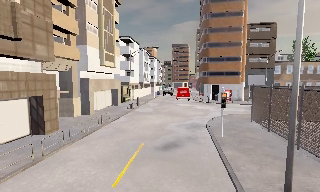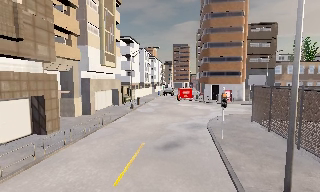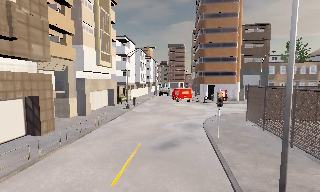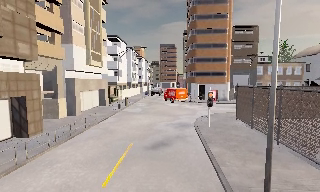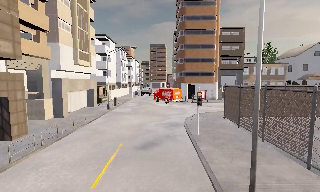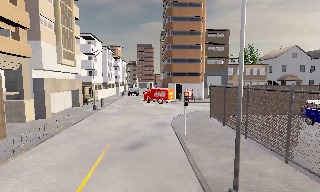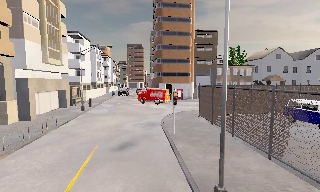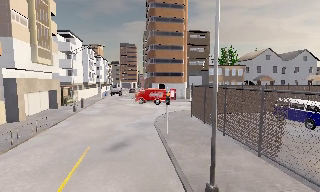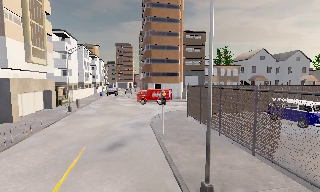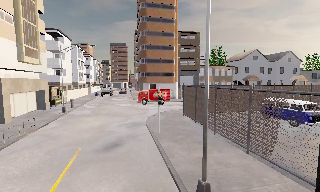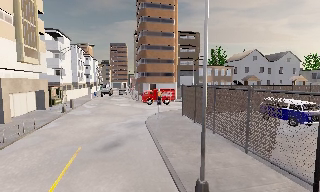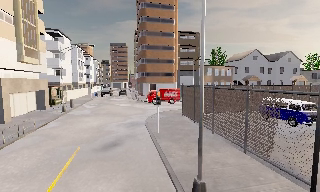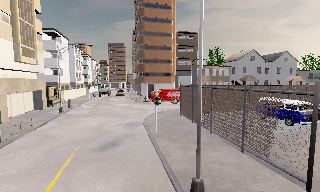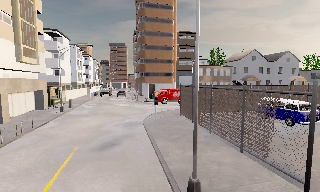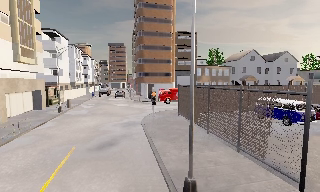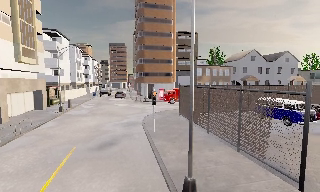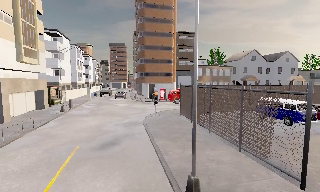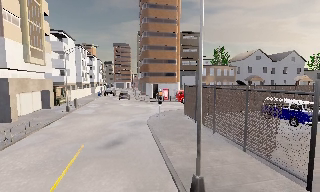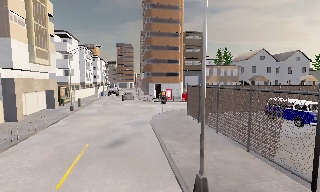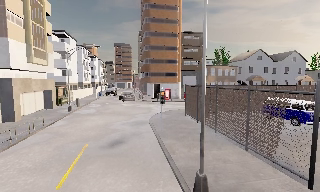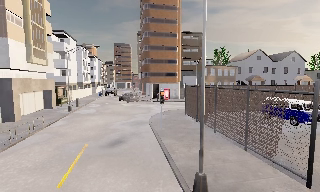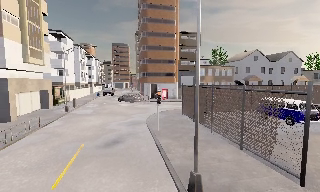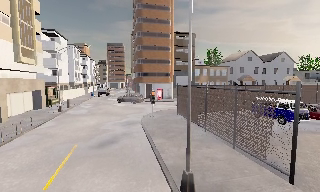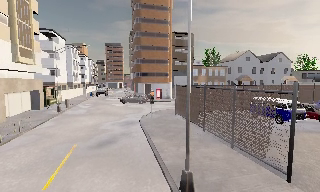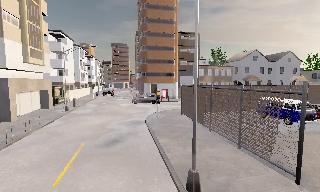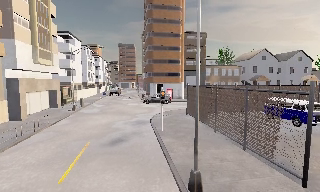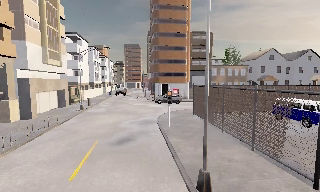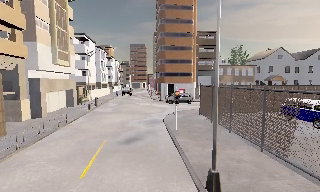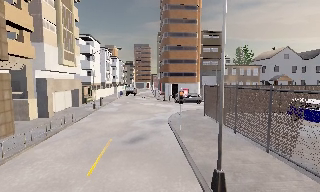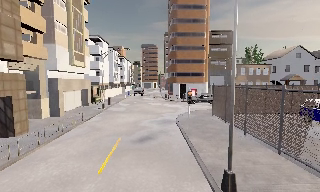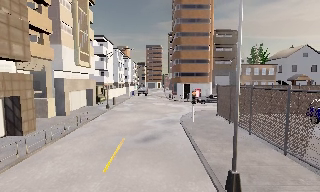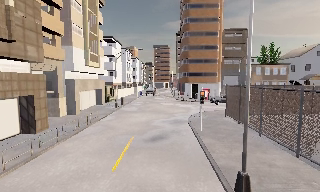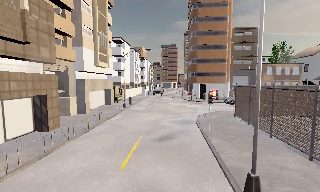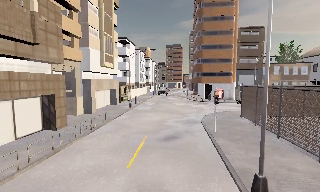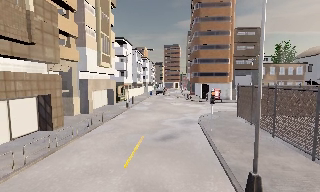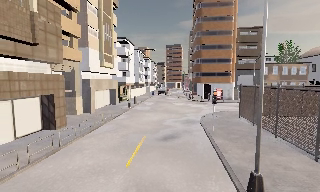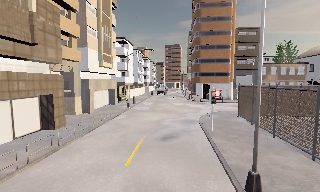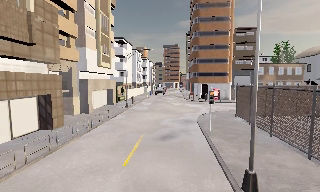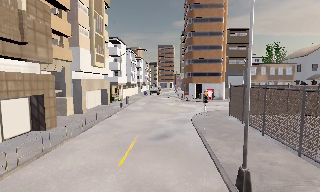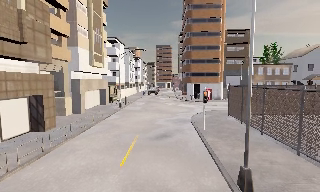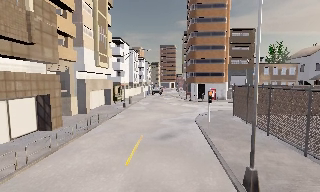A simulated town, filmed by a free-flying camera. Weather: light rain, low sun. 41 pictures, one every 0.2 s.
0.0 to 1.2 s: The camera pans to its right, which is clockwise from overhead, by about 15 degrees.
1.2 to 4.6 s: The camera travels backward, about 0.5 m, so what stands in front gets smaller.
4.6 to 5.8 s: The camera swings to its left by about 10 degrees, and the scene slides to the right.
5.8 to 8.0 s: The camera shifts only a little, or ends up much as it began.
The film runs backward here.
